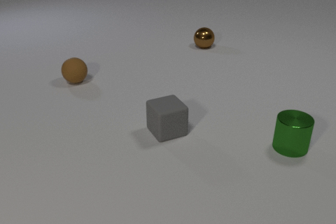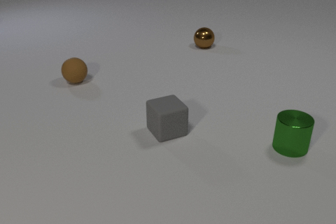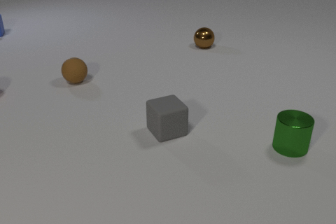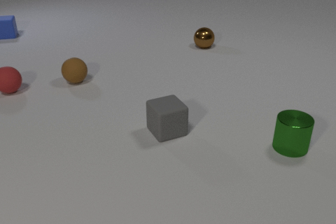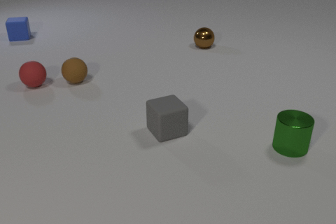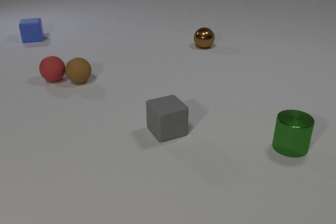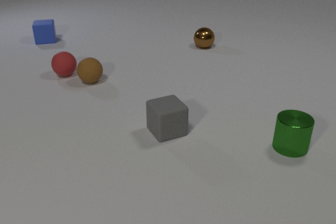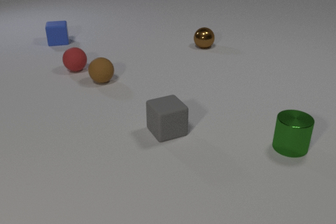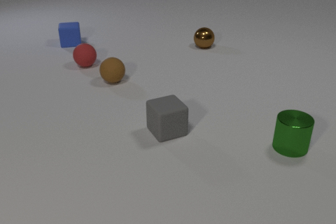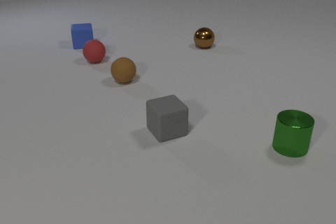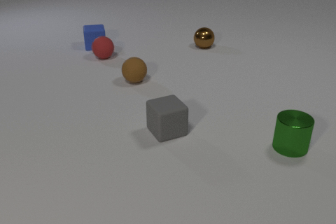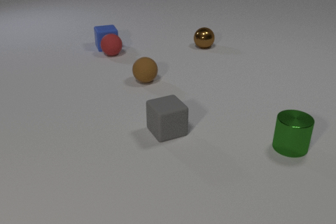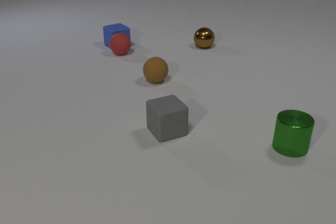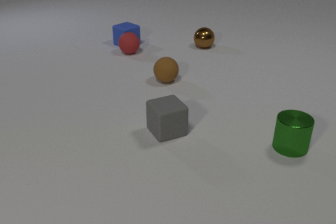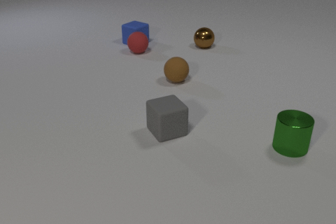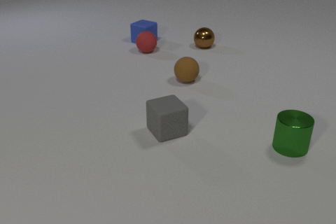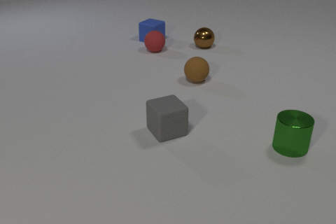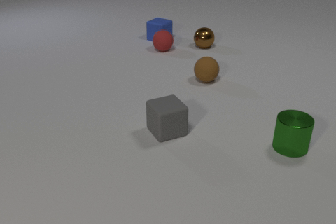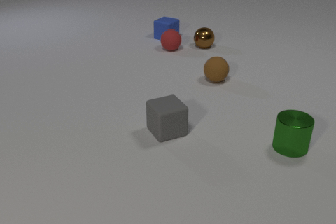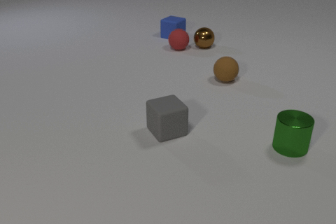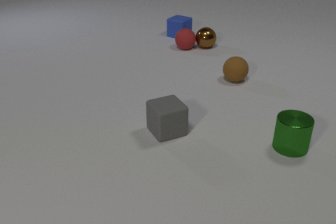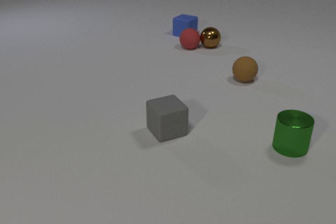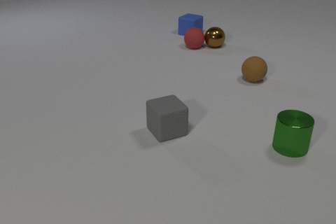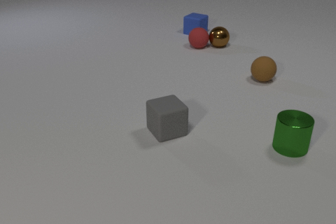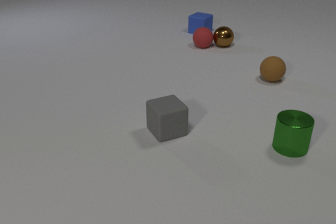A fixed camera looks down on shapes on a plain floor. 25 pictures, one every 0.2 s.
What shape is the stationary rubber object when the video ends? cube.
Are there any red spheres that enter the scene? yes.
How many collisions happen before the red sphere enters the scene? 0.
0.0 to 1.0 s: The red rubber sphere comes in at the left edge, rolls to the right. The blue rubber cube comes in at the left edge, slides to the right and toward the camera. The red rubber sphere and the brown rubber sphere collide.
1.0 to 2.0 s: The red rubber sphere rolls to the right and away from the camera. The brown rubber sphere rolls to the right. The blue rubber cube slides to the right and toward the camera.
2.0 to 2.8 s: The red rubber sphere rolls to the right. The brown rubber sphere rolls to the right. The blue rubber cube slides to the right, spins so that its near face slides to the right, counterclockwise seen from above. The red rubber sphere and the blue rubber cube collide.
2.8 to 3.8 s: The red rubber sphere rolls to the right. The brown rubber sphere rolls to the right. The blue rubber cube slides to the right and away from the camera.
3.8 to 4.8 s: The red rubber sphere rolls to the right. The brown rubber sphere rolls to the right. The blue rubber cube slides to the right and away from the camera. The brown metal sphere rolls to the right. The red rubber sphere and the brown metal sphere collide.
